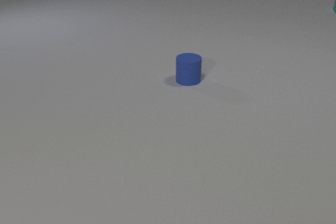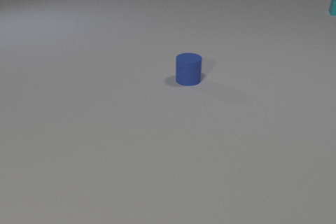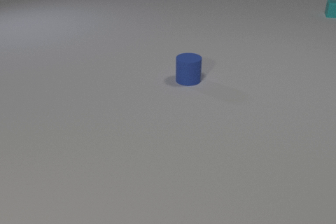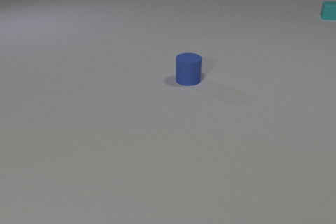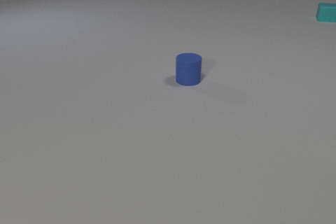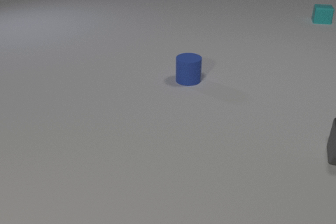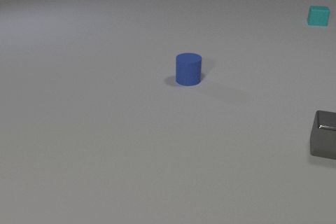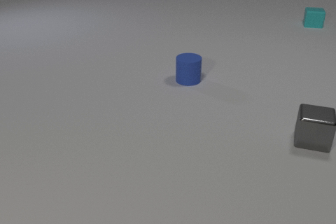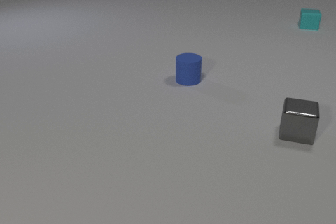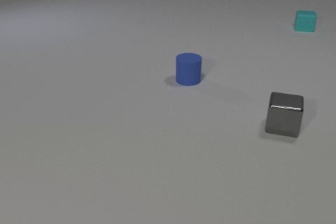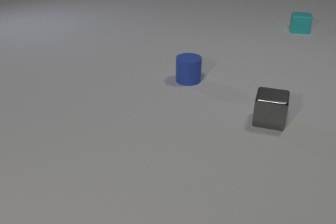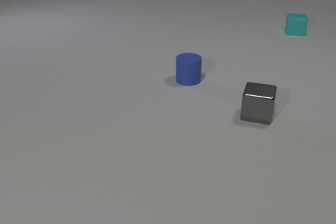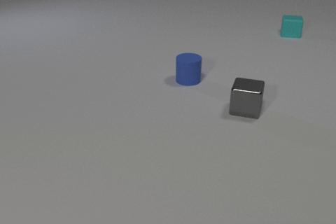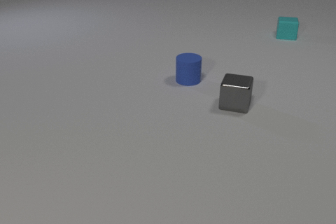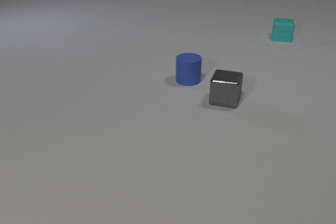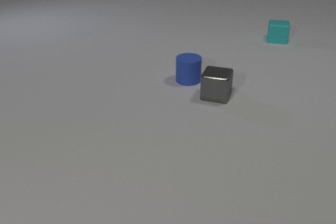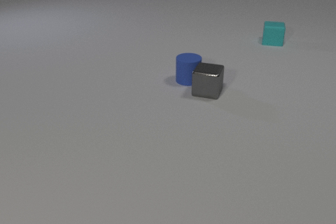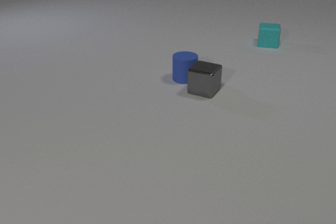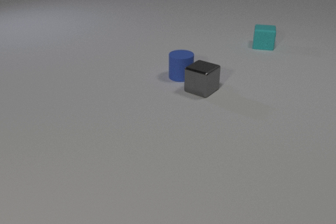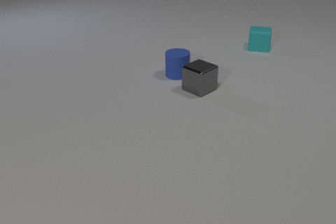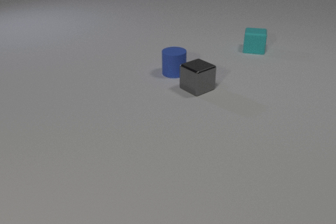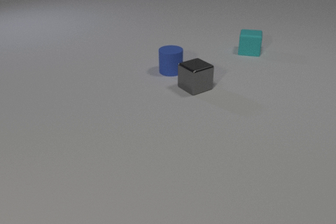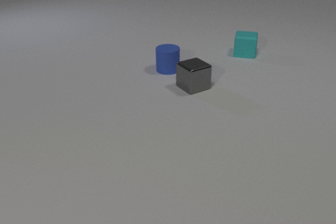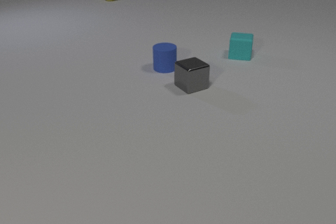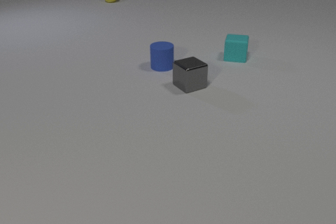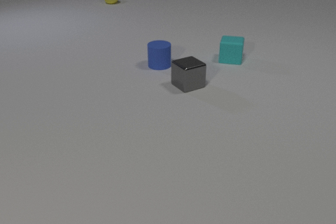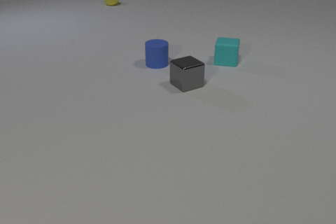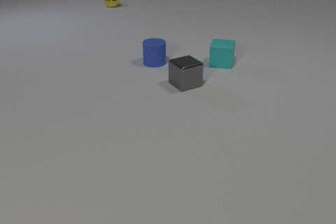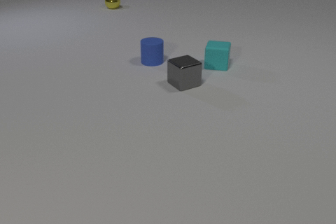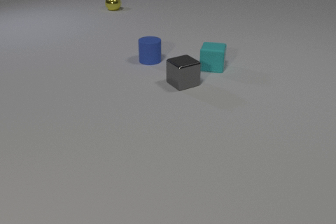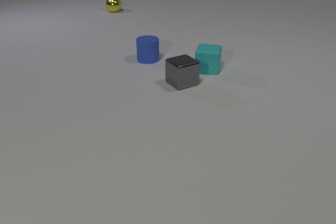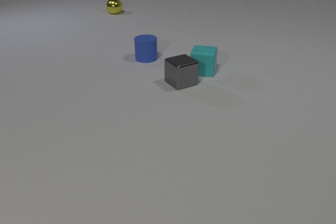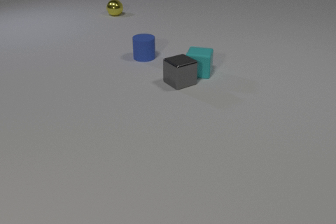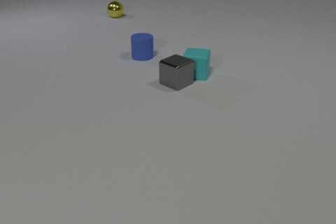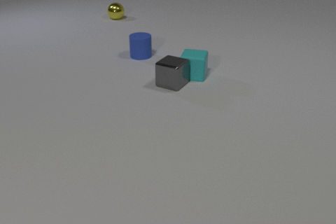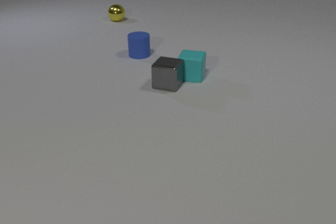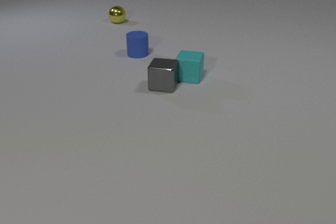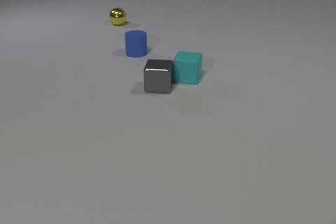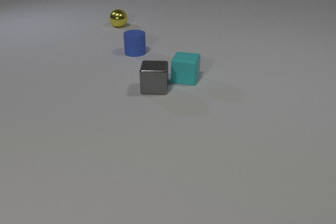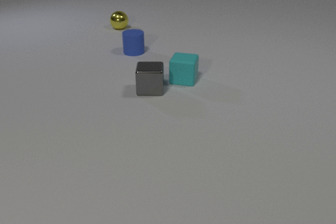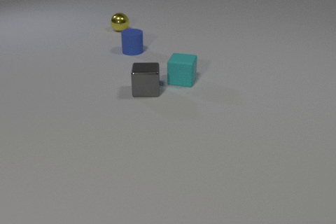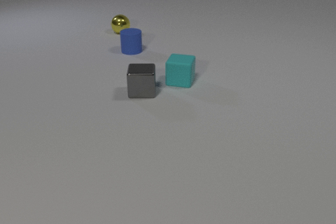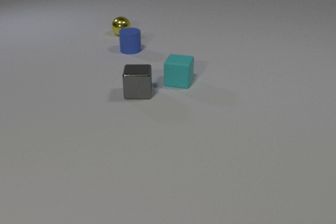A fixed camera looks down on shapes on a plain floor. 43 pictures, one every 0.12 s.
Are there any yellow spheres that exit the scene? no.
Are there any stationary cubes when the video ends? no.
What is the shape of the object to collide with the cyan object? cube.
0.00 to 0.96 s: The gray metal cube comes in at the right edge, slides to the left and away from the camera. The cyan rubber cube slides toward the camera and to the left.
0.96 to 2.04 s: The gray metal cube slides to the left and away from the camera. The cyan rubber cube slides toward the camera and to the left. The gray metal cube and the blue rubber cylinder collide.
2.04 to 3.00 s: The gray metal cube slides to the left and away from the camera, spins clockwise seen from above by about 30 degrees, its near face sliding to the left. The blue rubber cylinder slides away from the camera and to the left. The cyan rubber cube slides toward the camera and to the left. The yellow metal sphere comes in at the top edge, rolls toward the camera.
3.00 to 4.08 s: The gray metal cube slides to the left, spins counterclockwise seen from above by about 30 degrees, its near face sliding to the right. The blue rubber cylinder slides away from the camera and to the left. The cyan rubber cube slides toward the camera and to the left. The yellow metal sphere rolls toward the camera. The gray metal cube and the cyan rubber cube collide.
4.08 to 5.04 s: The gray metal cube slides to the left and toward the camera, spins counterclockwise seen from above by about 30 degrees, its near face sliding to the right. The blue rubber cylinder slides away from the camera and to the left. The cyan rubber cube slides toward the camera and to the left. The yellow metal sphere rolls toward the camera.
